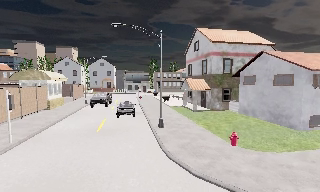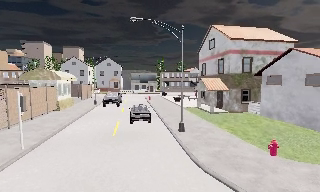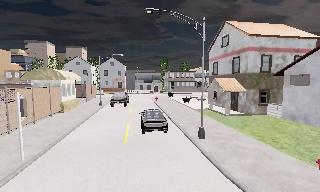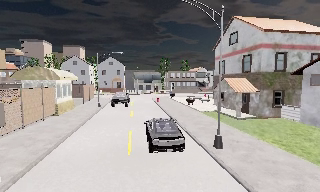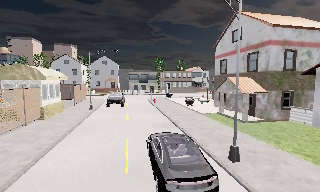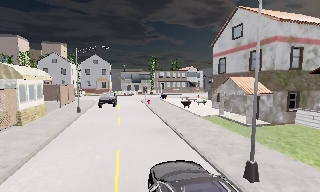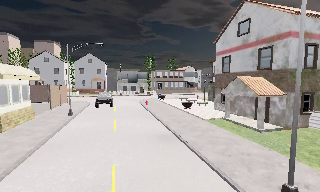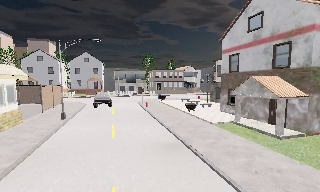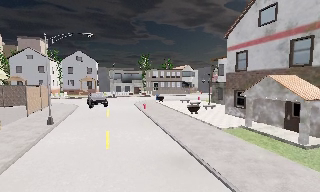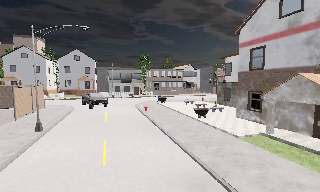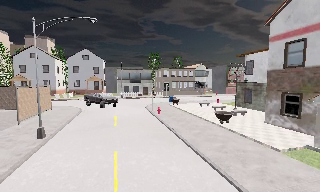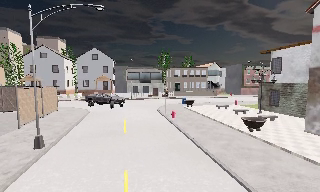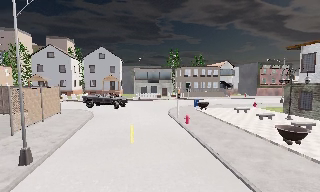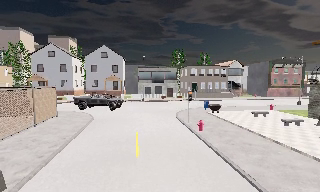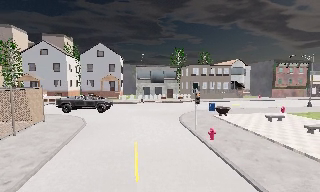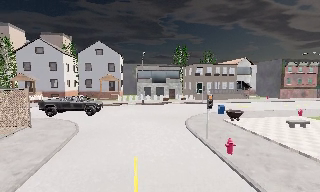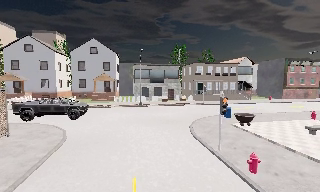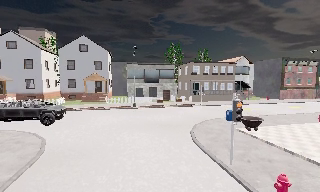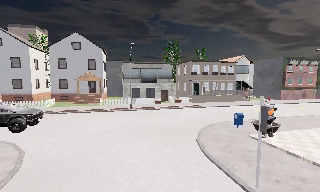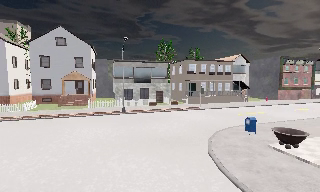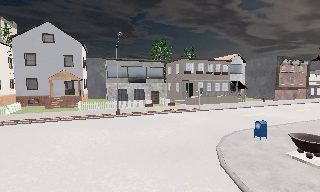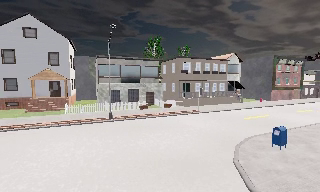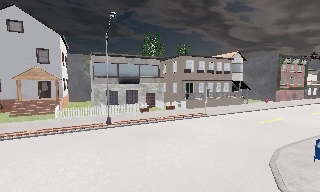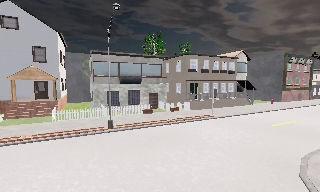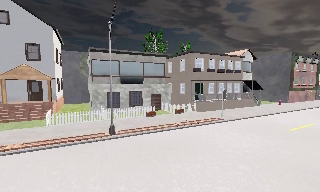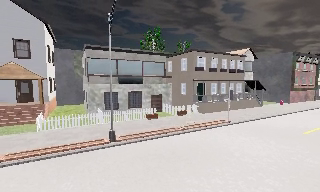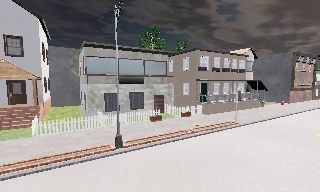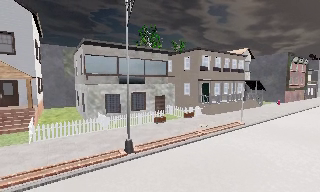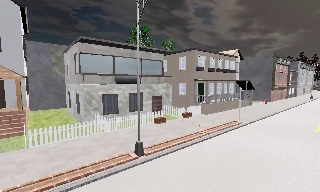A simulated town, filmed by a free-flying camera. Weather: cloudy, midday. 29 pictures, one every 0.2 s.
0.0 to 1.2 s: The camera travels forward and to its left, about 9 m, so what stands in front looms larger.
1.2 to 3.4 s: The camera travels forward, about 20 m, so what stands in front looms larger.
3.4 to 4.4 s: The camera pans to its right, which is clockwise from overhead, by about 10 degrees. It travels forward, about 9 m, so what stands in front looms larger.
4.4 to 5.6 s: The camera pans to its right, which is clockwise from overhead, by about 15 degrees. It travels forward and to its left, about 8 m, so what stands in front looms larger.
The film runs backward here.
